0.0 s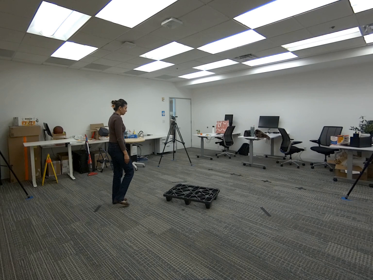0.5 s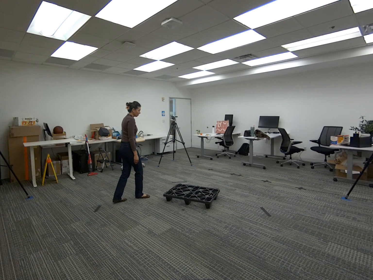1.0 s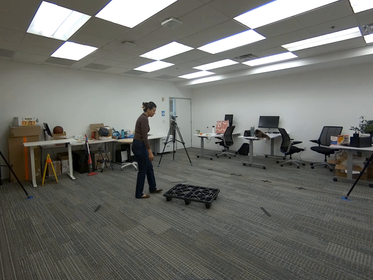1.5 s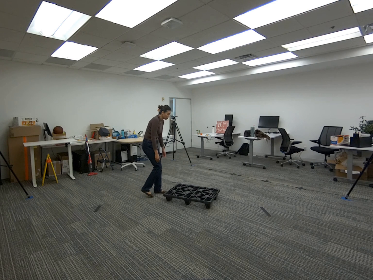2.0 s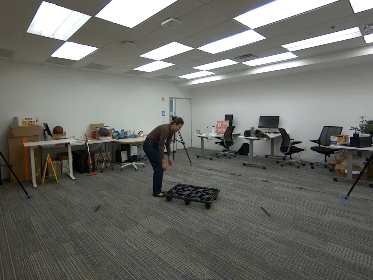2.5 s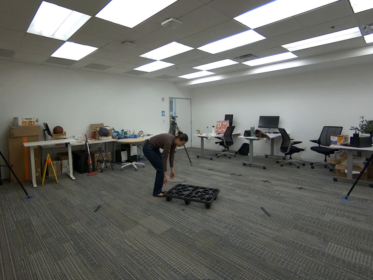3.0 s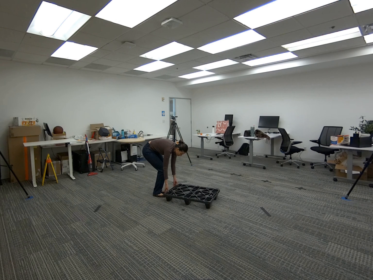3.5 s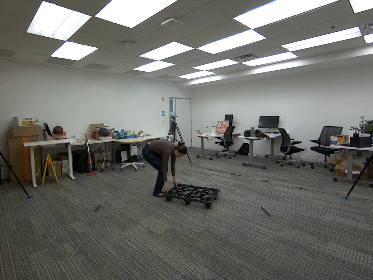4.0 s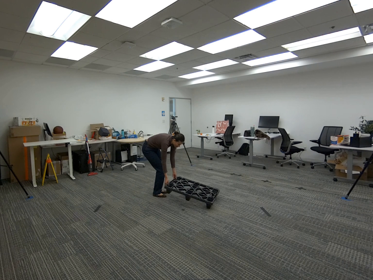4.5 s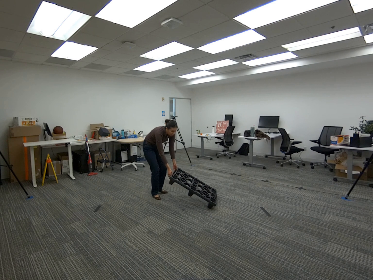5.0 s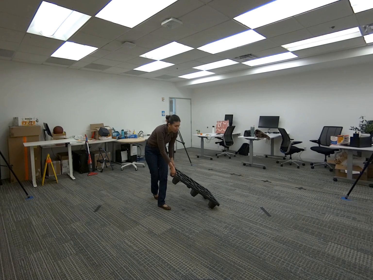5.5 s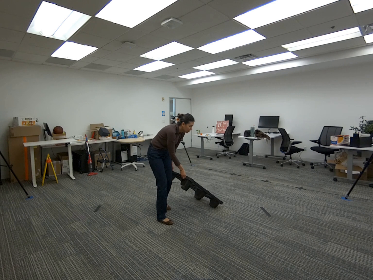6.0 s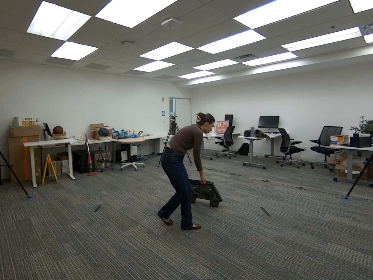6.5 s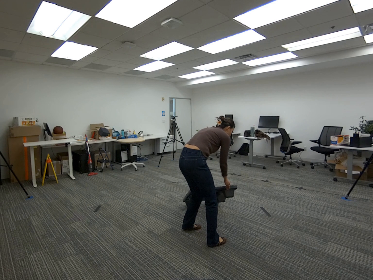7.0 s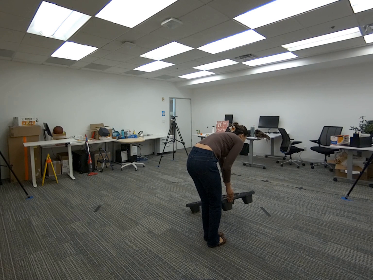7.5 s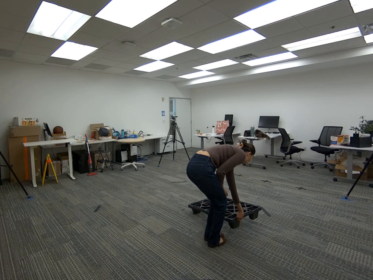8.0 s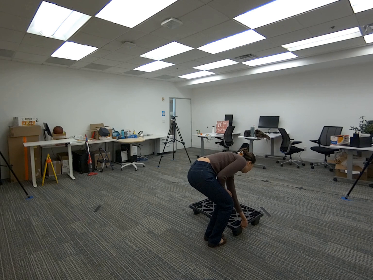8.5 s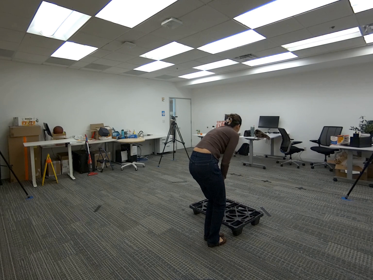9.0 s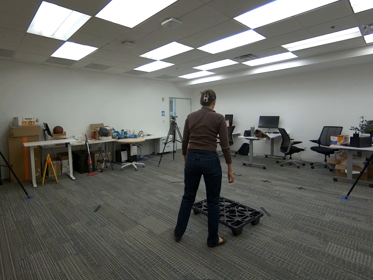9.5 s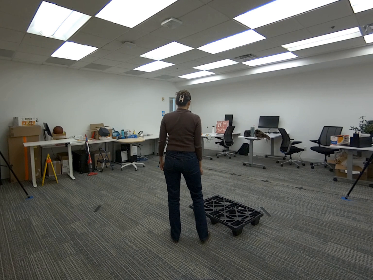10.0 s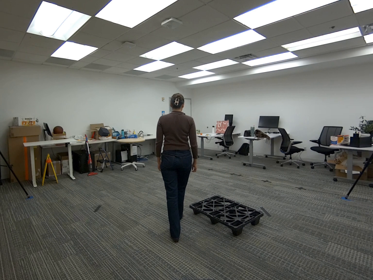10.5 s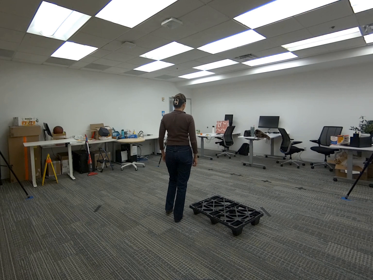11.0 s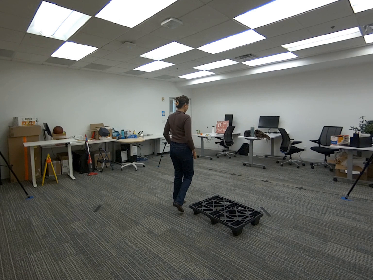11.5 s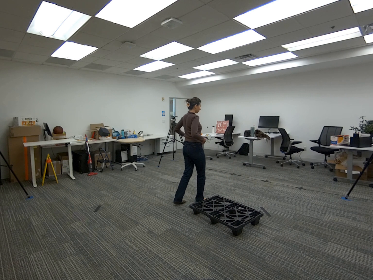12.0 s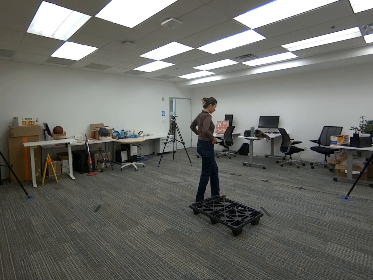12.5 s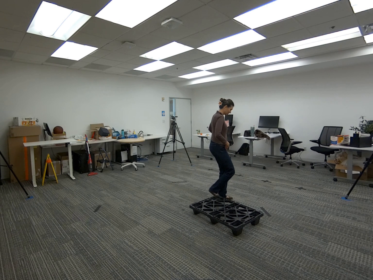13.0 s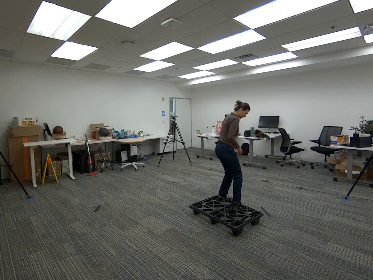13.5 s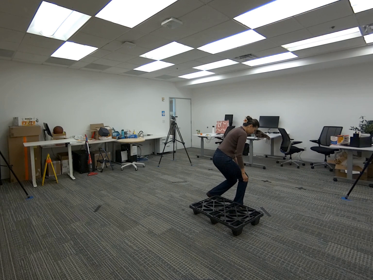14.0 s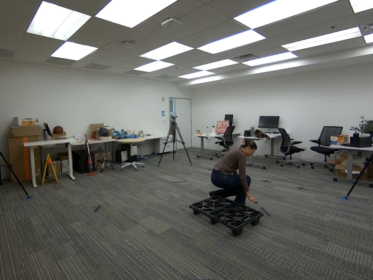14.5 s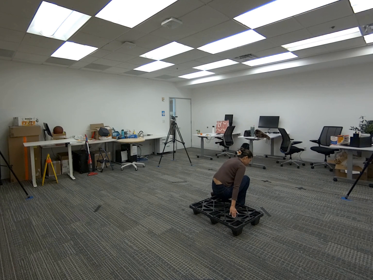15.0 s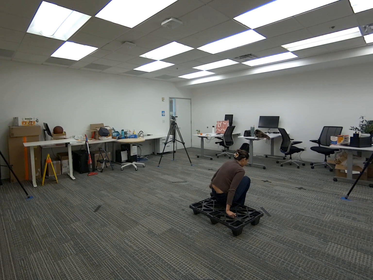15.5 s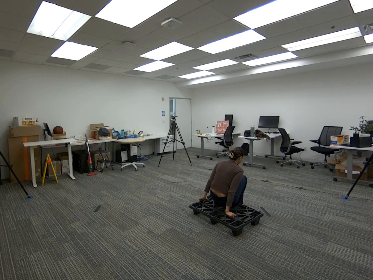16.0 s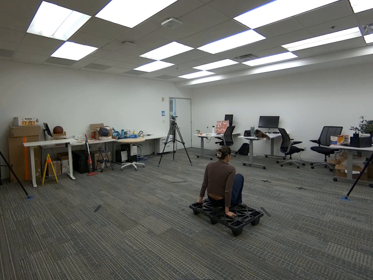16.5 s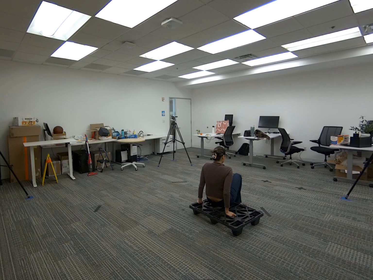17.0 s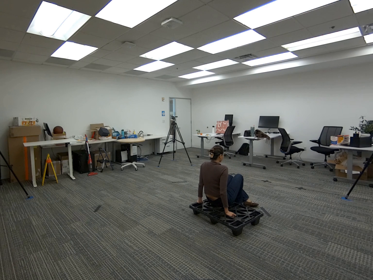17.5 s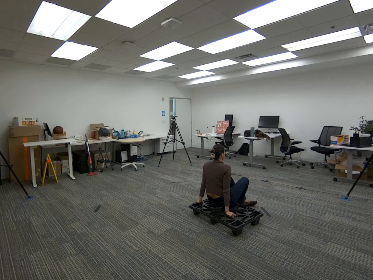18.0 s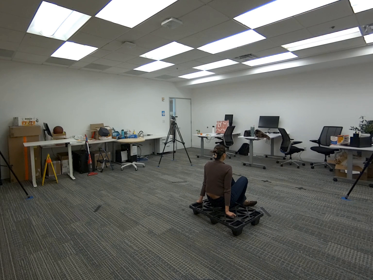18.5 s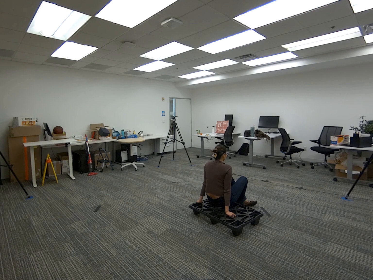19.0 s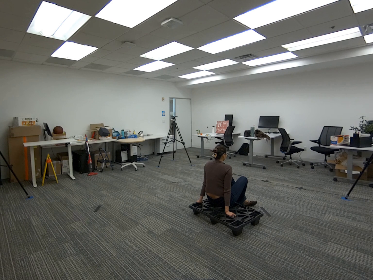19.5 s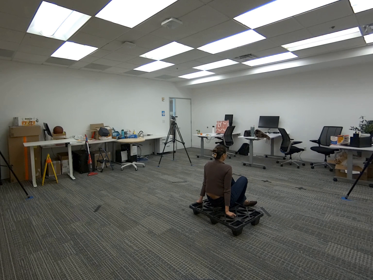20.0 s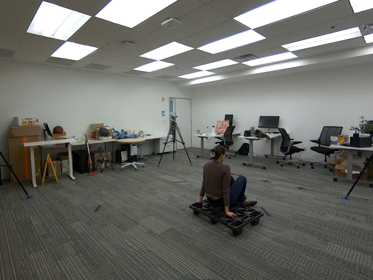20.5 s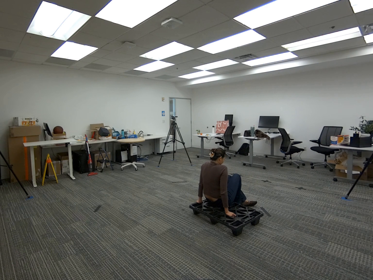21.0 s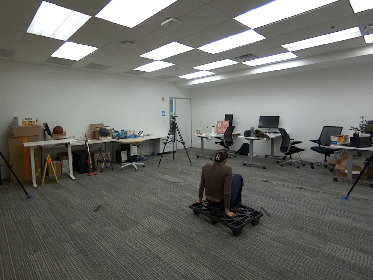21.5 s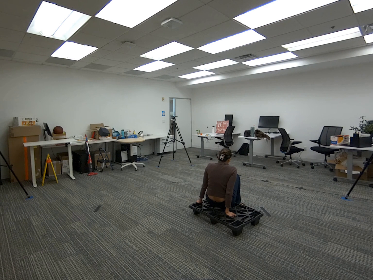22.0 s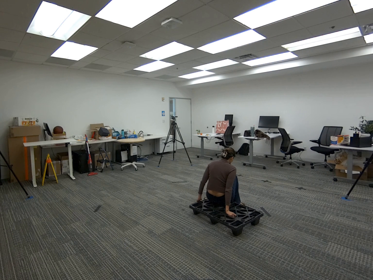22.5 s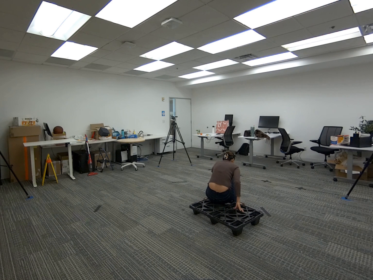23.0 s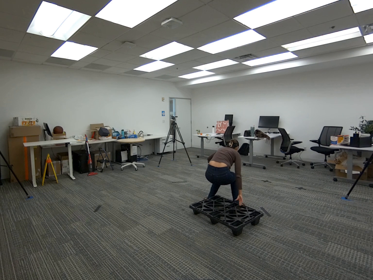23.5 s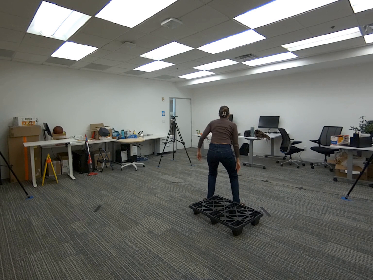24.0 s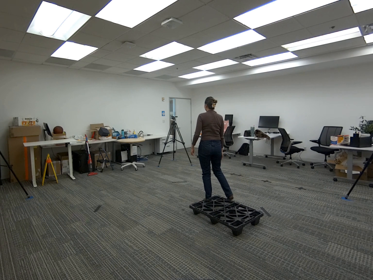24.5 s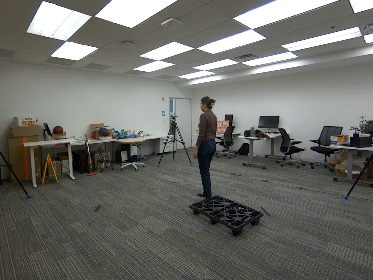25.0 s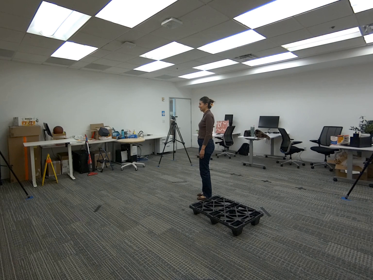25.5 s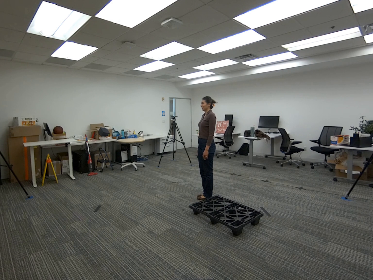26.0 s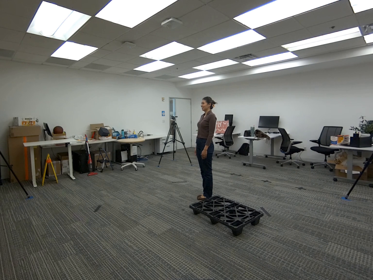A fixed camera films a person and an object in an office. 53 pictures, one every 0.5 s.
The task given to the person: Walk over to the platform on the ground rotate and sit on the platform. Stand up when complete.
